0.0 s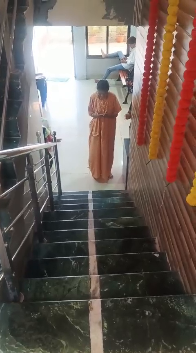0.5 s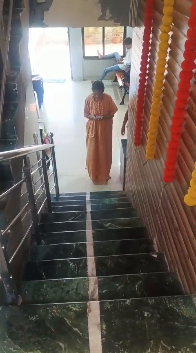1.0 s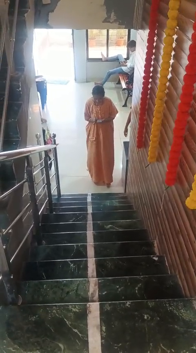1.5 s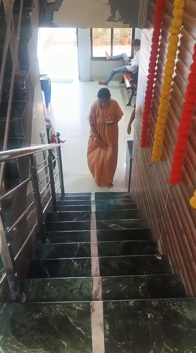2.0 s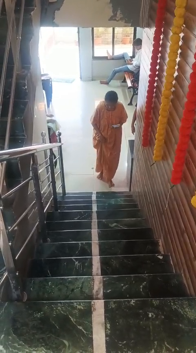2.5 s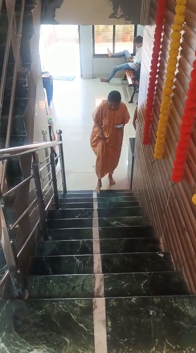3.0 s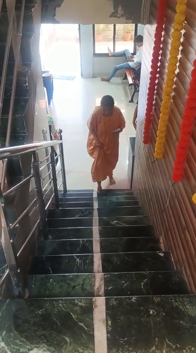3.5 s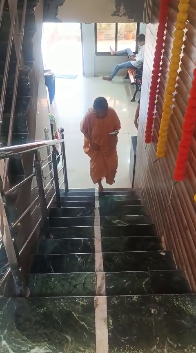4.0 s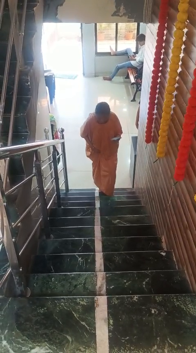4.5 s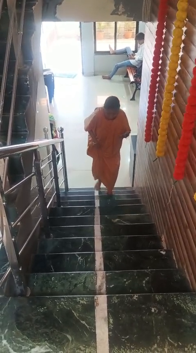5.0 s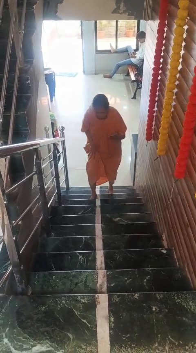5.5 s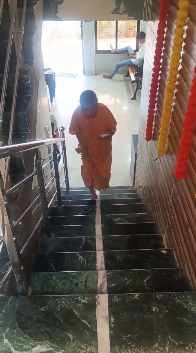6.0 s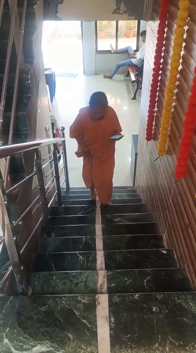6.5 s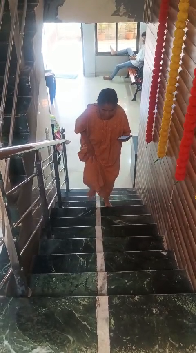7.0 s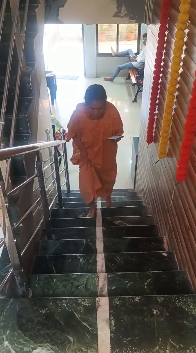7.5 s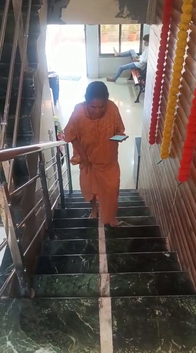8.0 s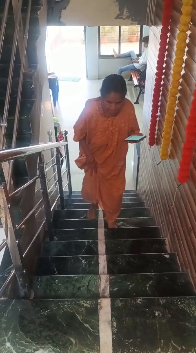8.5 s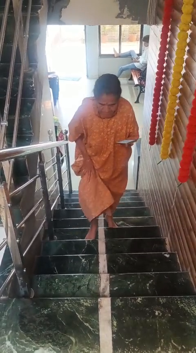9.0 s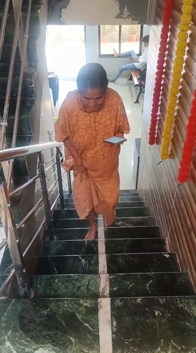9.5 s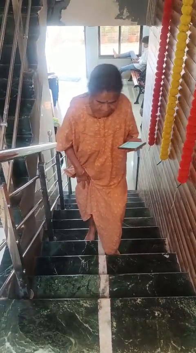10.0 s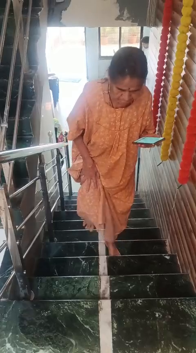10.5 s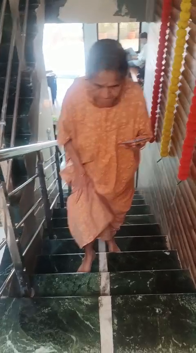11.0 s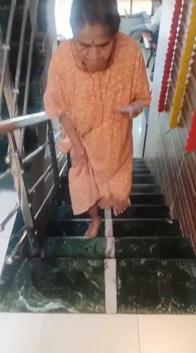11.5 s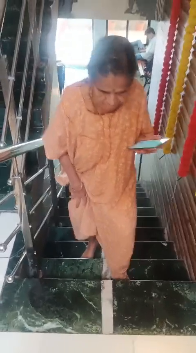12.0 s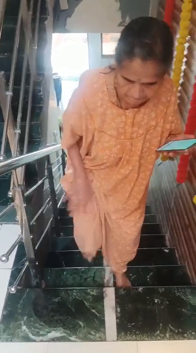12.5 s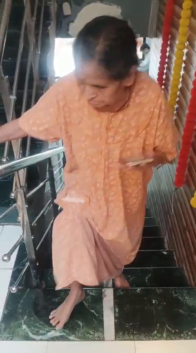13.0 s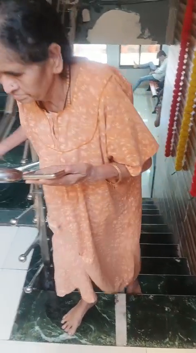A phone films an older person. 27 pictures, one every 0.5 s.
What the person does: Climbing stairs.
